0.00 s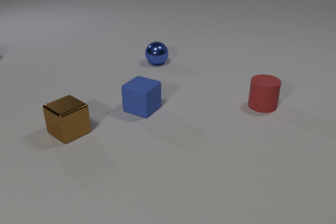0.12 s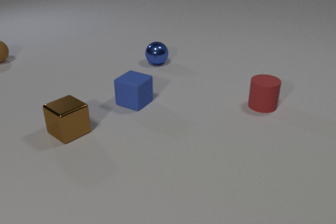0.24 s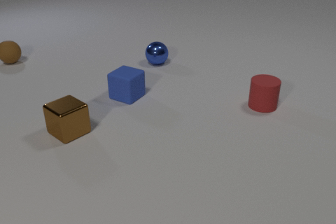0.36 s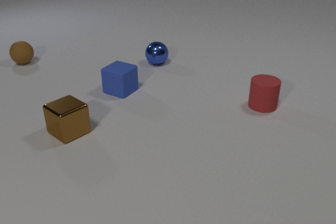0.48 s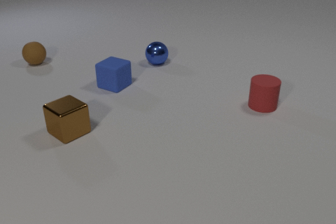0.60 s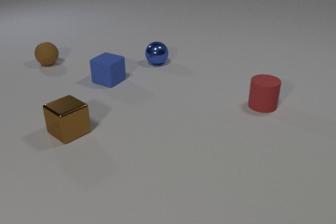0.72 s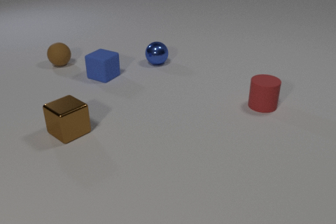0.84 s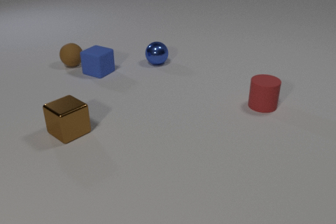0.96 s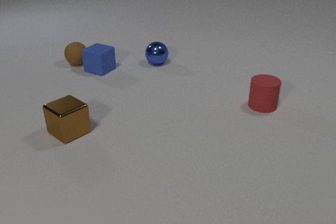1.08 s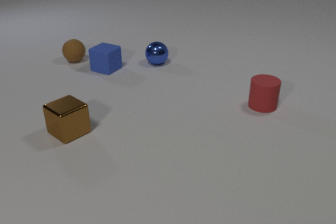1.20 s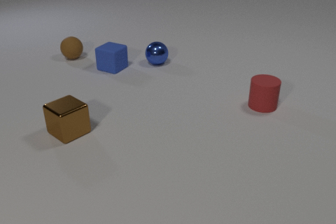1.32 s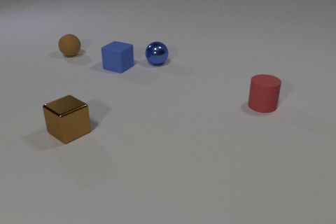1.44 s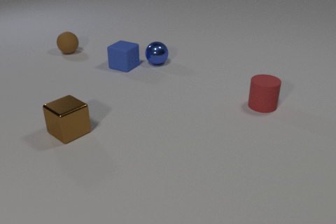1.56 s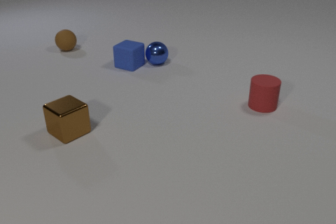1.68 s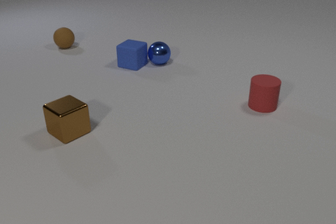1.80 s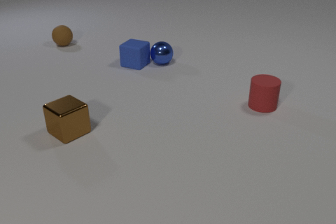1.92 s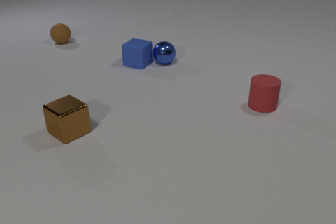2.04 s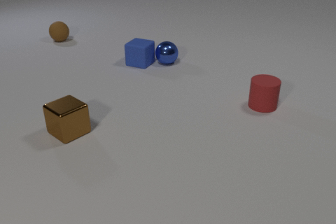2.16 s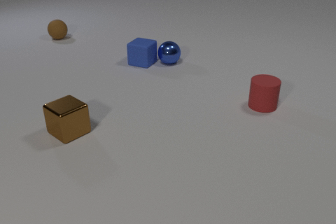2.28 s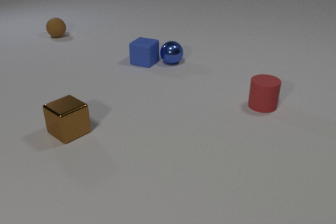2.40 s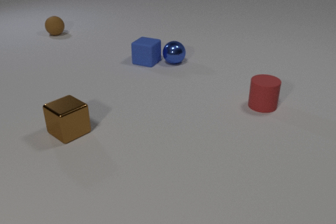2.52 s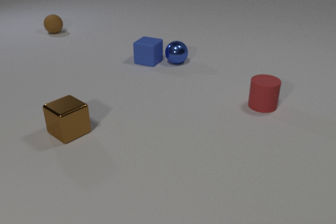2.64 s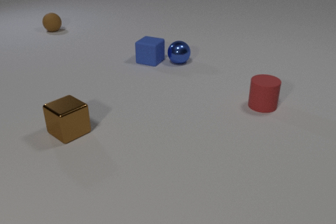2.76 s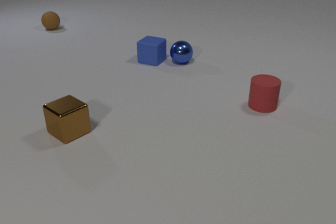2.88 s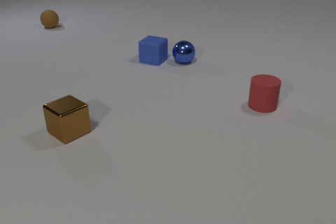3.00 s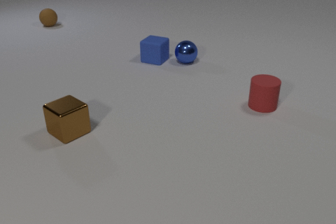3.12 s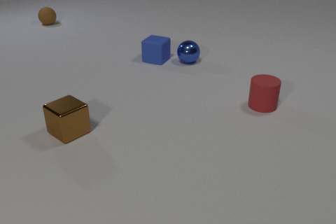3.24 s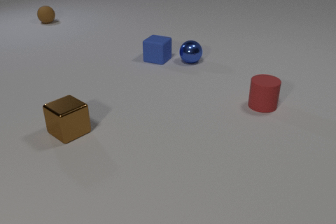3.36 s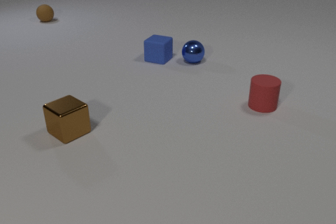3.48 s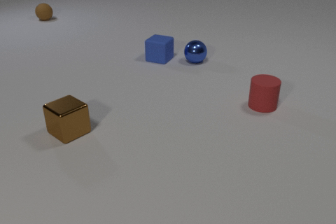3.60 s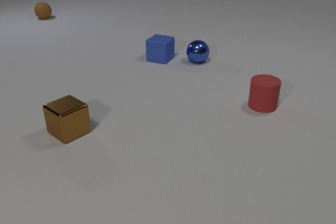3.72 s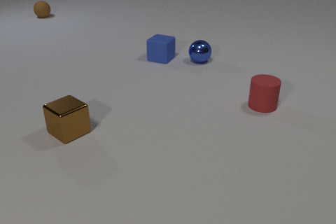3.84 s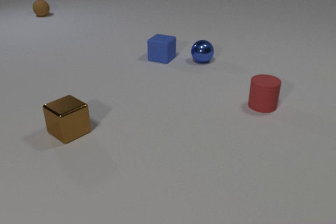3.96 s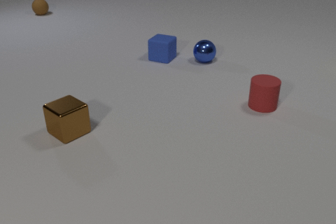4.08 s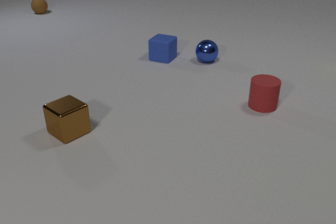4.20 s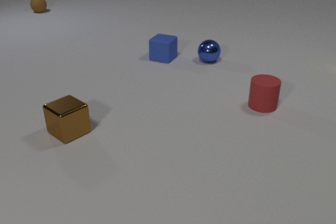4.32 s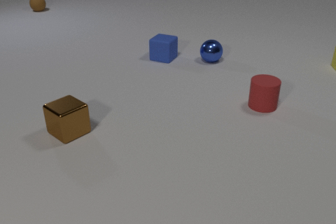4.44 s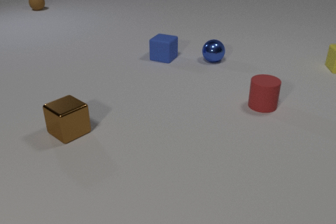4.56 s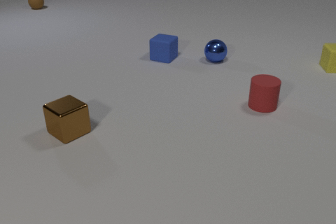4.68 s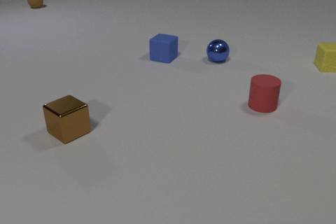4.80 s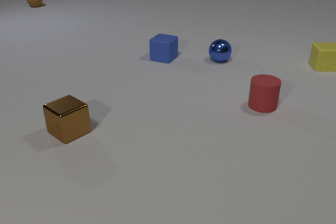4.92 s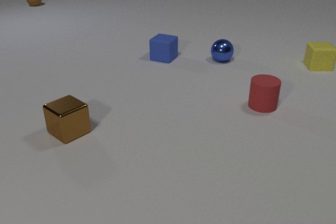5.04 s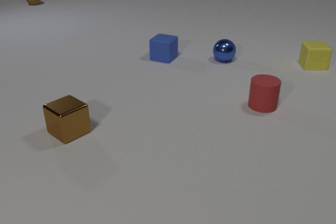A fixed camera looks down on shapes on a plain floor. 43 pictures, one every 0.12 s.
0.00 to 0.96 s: The brown rubber sphere comes in at the left edge, rolls to the right and toward the camera. The blue rubber cube slides away from the camera and to the left. The brown rubber sphere and the blue rubber cube collide.
0.96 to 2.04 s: The brown rubber sphere rolls away from the camera. The blue rubber cube slides to the right. The blue metal sphere rolls to the right. The blue rubber cube and the blue metal sphere collide.
2.04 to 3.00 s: The brown rubber sphere rolls away from the camera. The blue rubber cube slides to the right and away from the camera. The blue metal sphere rolls to the right.
3.00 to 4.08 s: The brown rubber sphere rolls away from the camera. The blue rubber cube slides to the right and away from the camera. The blue metal sphere rolls to the right.
4.08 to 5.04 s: The brown rubber sphere rolls away from the camera. The blue metal sphere rolls to the right. The yellow rubber cube comes in at the right edge, slides to the left.
What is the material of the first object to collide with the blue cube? rubber.
How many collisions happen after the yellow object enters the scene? 0.
How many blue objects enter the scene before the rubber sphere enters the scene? 0.
